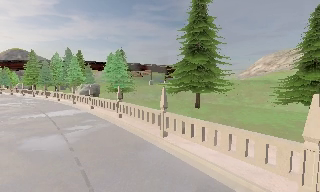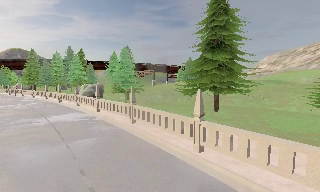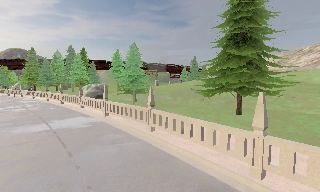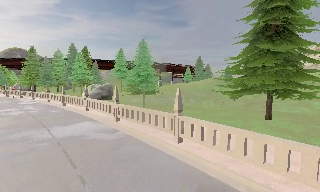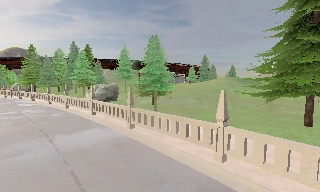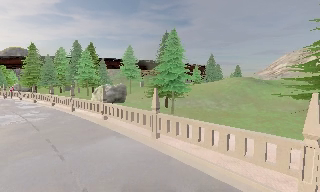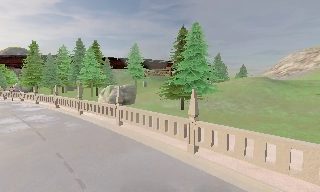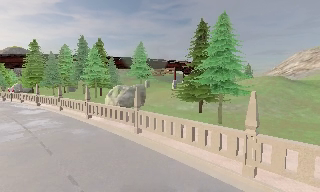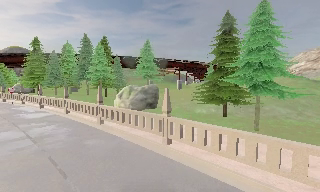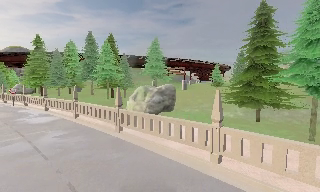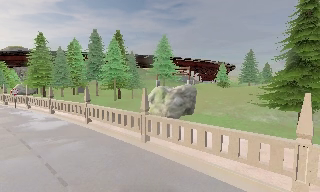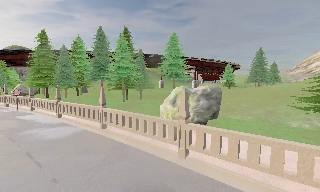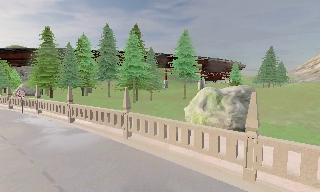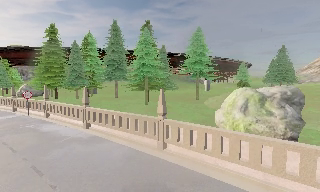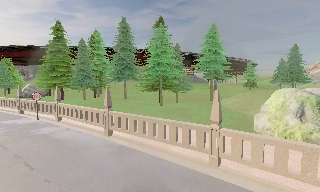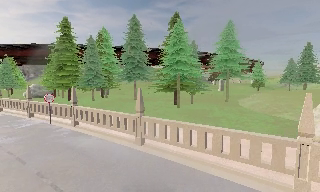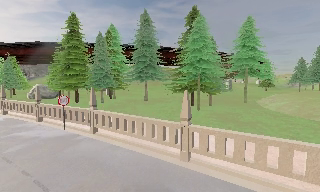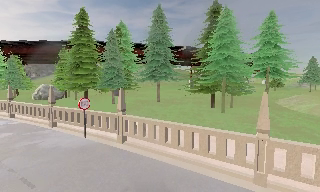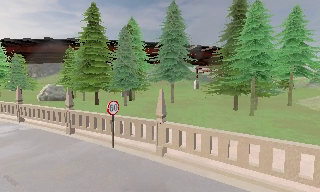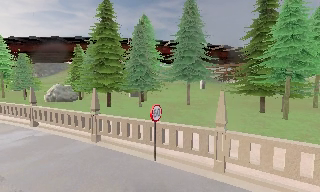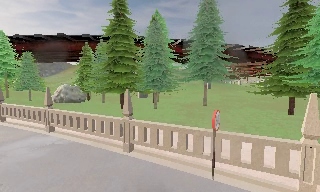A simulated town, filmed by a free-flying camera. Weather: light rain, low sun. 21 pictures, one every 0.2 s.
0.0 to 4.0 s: The camera travels to its left and forward, about 50 m, so close, fixed things drift to the right.
The film runs forward here.
